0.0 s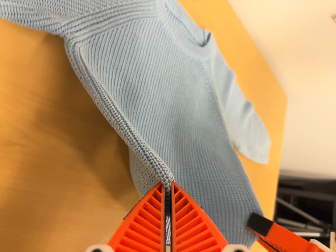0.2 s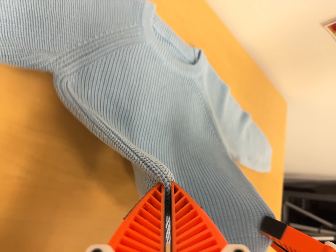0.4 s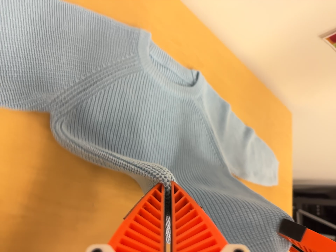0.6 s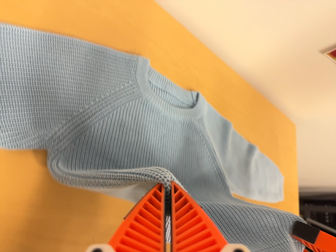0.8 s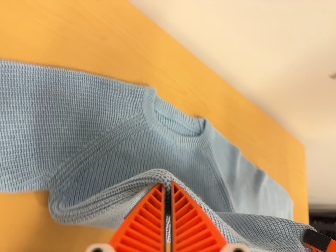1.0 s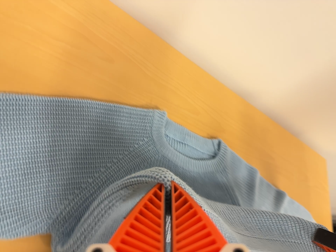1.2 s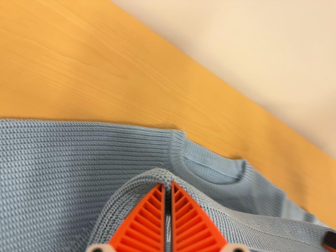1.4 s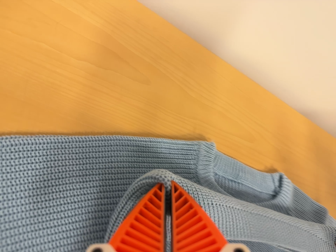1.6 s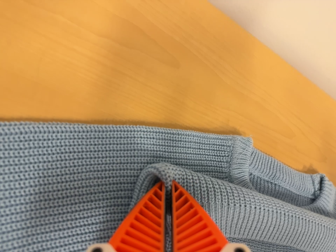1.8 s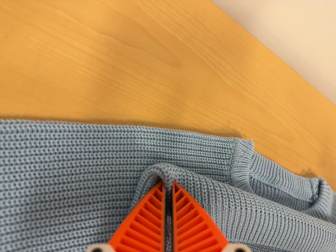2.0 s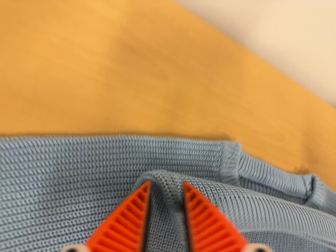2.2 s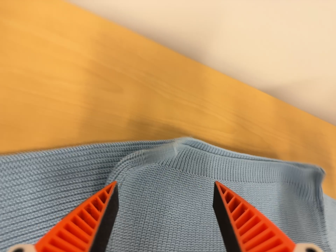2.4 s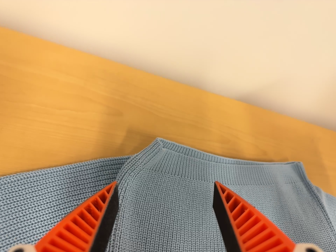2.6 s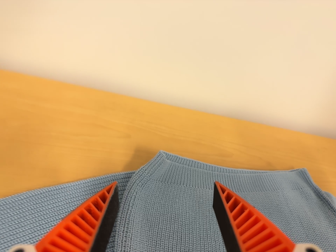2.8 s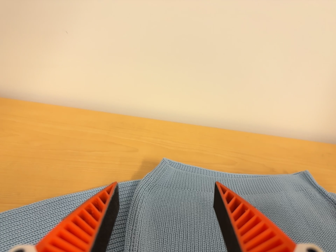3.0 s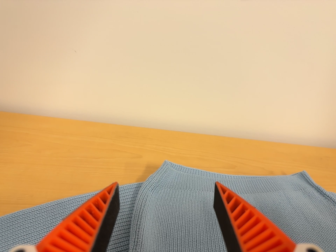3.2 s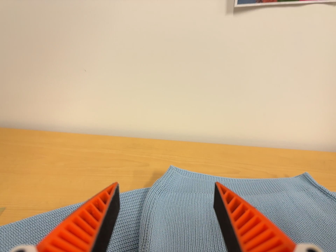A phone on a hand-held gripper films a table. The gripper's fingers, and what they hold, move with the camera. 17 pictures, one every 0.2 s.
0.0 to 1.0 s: The camera travels toward the top of its view, about 16 cm, so close, fixed things drift downward. Its aim tips toward the top of its view by about 10 degrees, and the scene shifts downward.
1.0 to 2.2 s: The camera travels forward, about 7 cm, so what stands in front looms larger. It rolls about its line of sight by about 10 degrees, and the scene rotates counterclockwise.
2.2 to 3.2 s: The camera pans to its left by about 15 degrees. It travels backward, toward the bottom of its view and to its right, about 26 cm. Its aim tips toward the top of its view by about 35 degrees. It rolls about its line of sight by about 20 degrees, and the scene rotates counterclockwise.
The film runs forward here.
